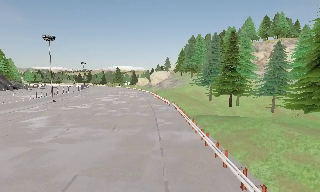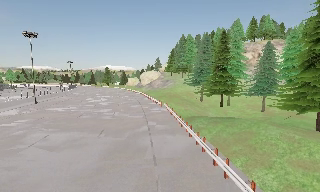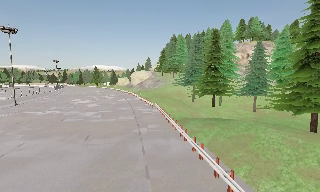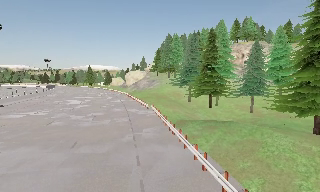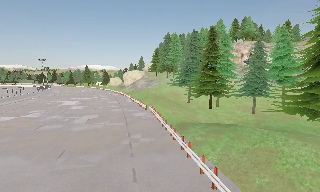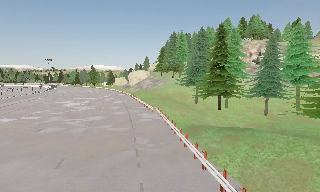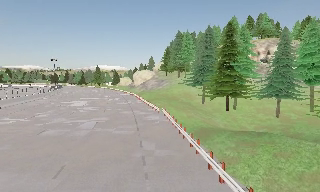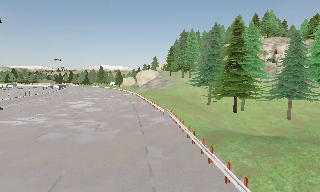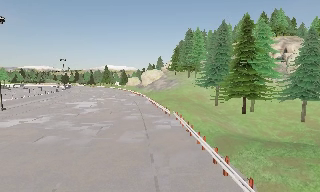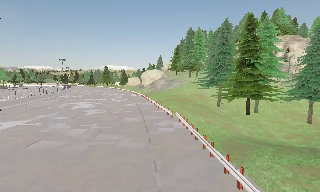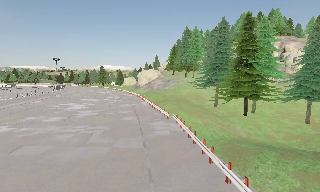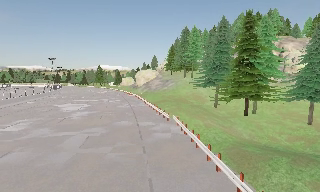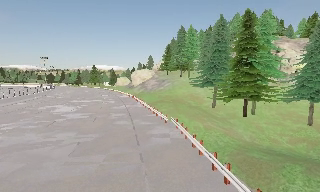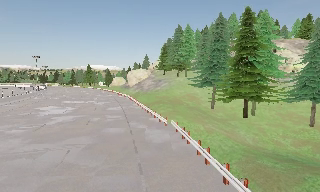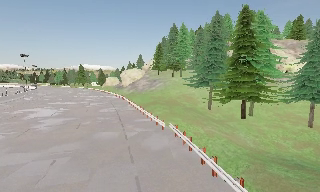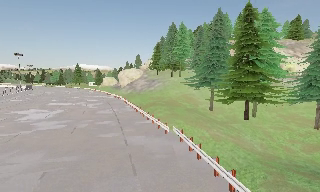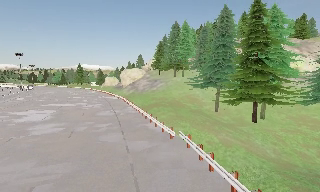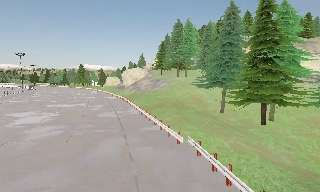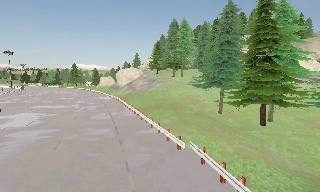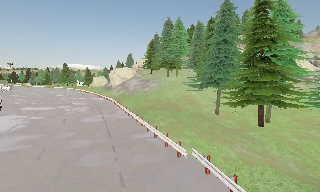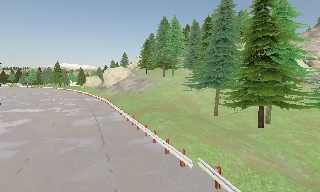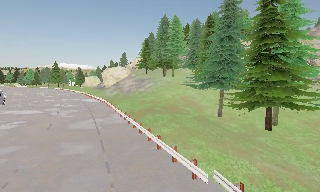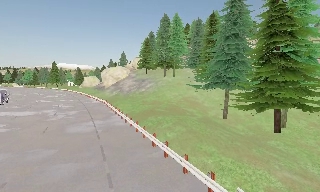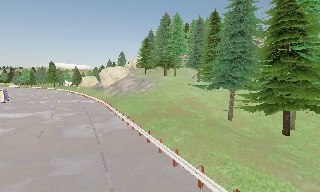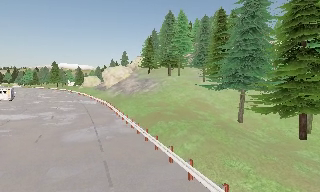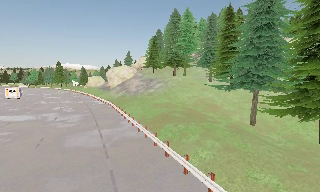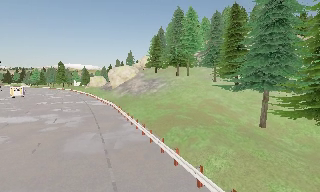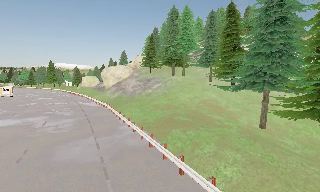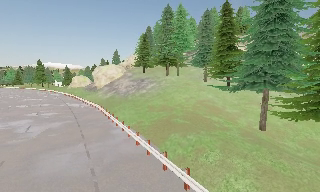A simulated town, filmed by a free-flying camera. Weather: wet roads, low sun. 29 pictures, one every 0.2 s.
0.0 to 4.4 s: The camera pans to its right, which is clockwise from overhead, by about 15 degrees. It travels forward, about 20 m, so what stands in front looms larger.
4.4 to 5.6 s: The camera travels forward and to its left, about 6 m, so what stands in front looms larger.
The film runs forward here.
